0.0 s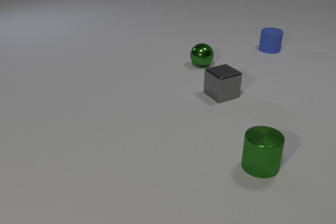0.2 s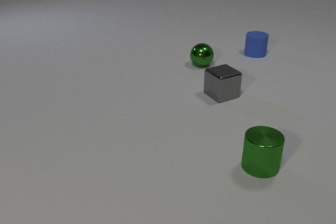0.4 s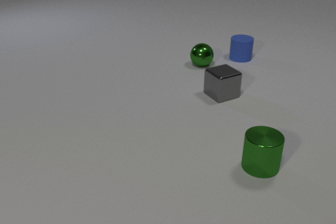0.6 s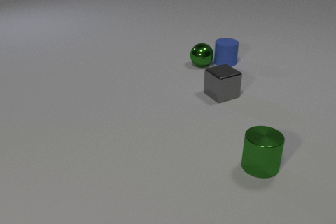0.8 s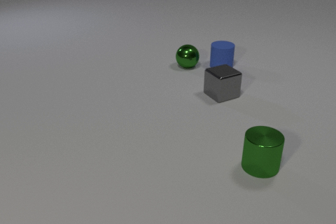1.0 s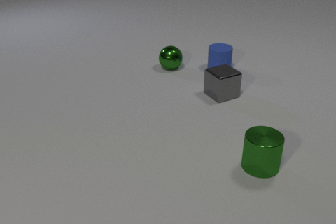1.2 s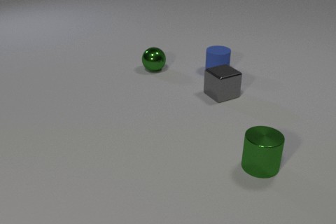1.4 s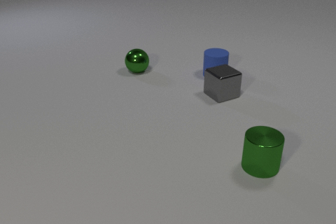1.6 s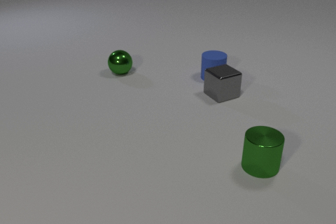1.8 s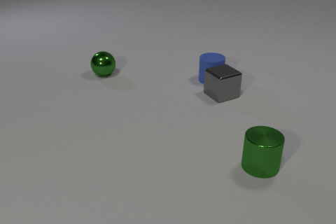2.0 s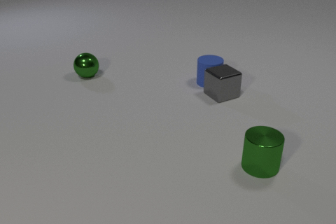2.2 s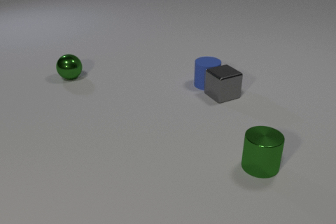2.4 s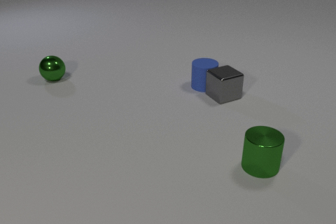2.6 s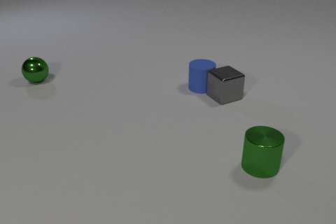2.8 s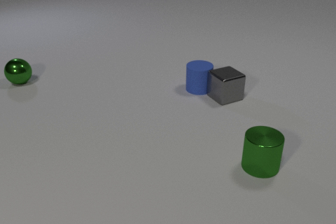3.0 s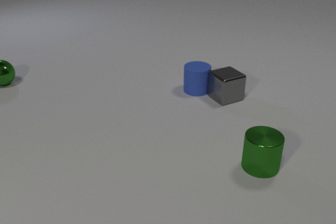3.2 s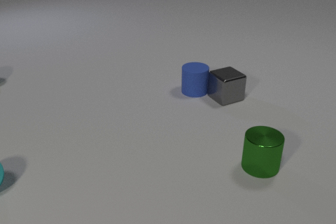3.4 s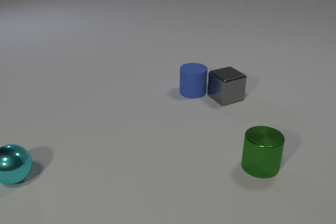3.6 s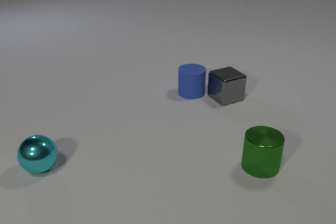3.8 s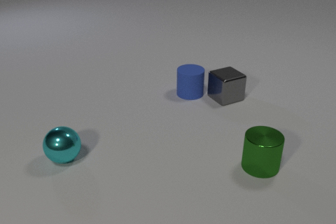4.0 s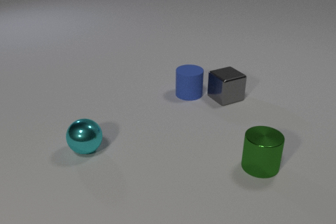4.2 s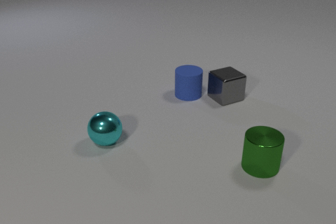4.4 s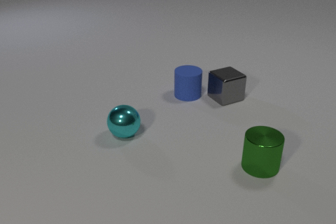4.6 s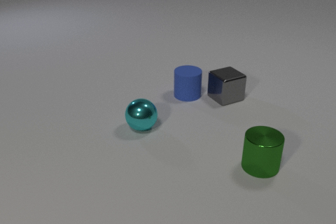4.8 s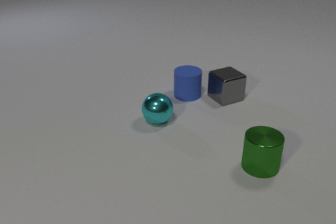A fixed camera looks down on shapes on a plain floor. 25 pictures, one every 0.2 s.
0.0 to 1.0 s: The blue rubber cylinder slides toward the camera and to the left. The green metal sphere rolls to the left. The blue rubber cylinder and the green metal sphere collide.
1.0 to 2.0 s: The blue rubber cylinder slides toward the camera. The green metal sphere rolls to the left.
2.0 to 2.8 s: The blue rubber cylinder slides toward the camera and to the left. The green metal sphere rolls to the left. The blue rubber cylinder and the gray metal cube collide.
2.8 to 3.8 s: The blue rubber cylinder slides toward the camera and to the left. The green metal sphere rolls to the left, leaves at the left edge. The cyan metal sphere comes in at the left edge, rolls to the right.
3.8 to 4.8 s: The cyan metal sphere rolls to the right and away from the camera.
How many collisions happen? 2.
What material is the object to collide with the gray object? rubber.
Are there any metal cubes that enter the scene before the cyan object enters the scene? no.
